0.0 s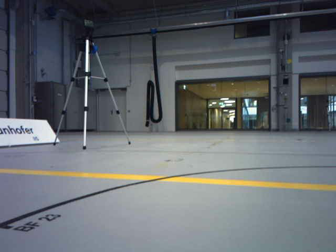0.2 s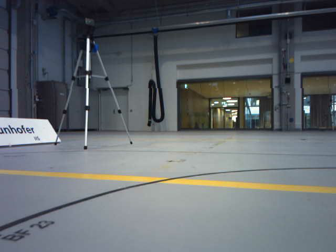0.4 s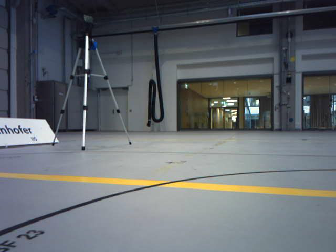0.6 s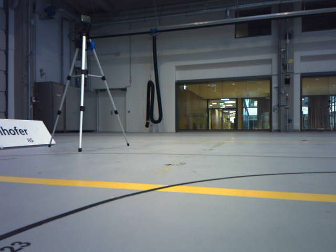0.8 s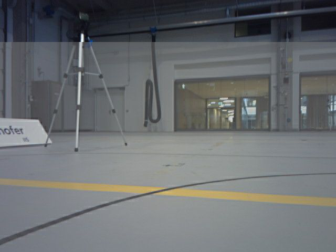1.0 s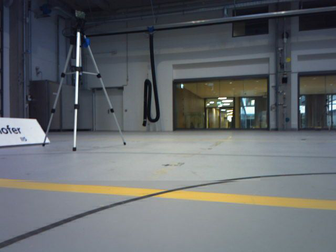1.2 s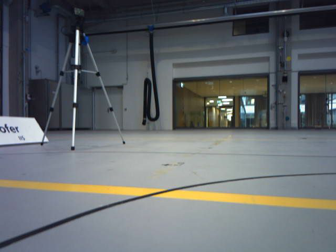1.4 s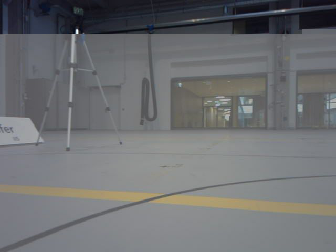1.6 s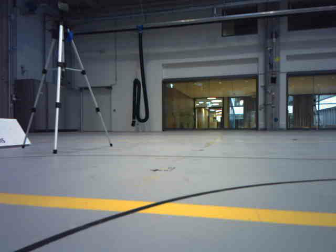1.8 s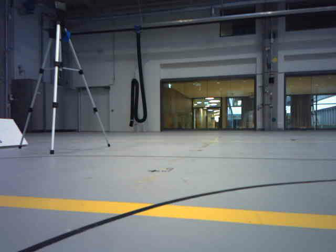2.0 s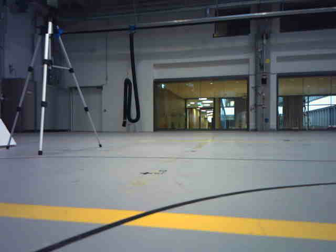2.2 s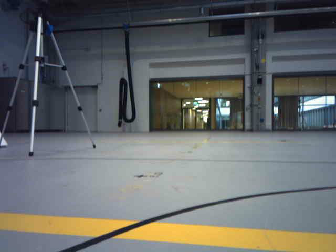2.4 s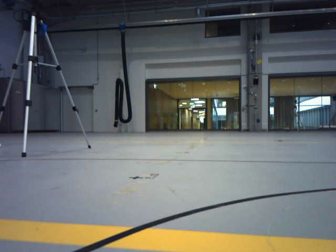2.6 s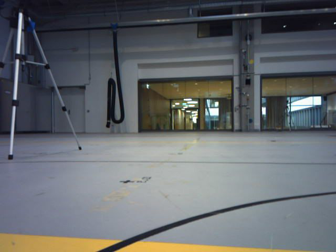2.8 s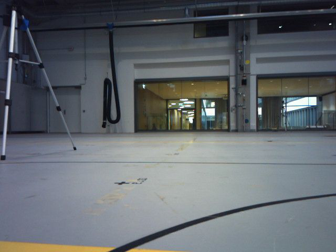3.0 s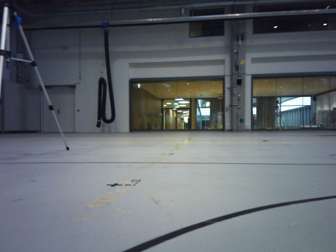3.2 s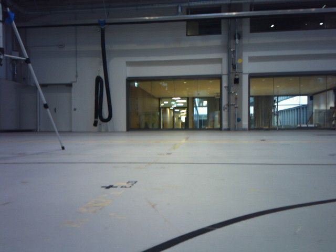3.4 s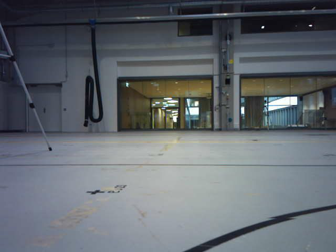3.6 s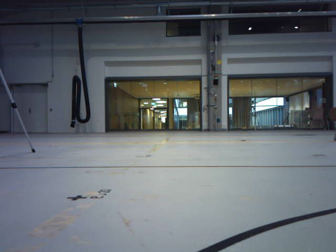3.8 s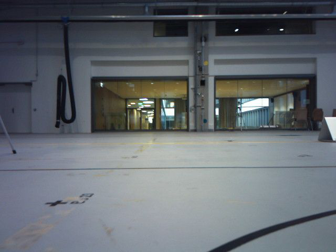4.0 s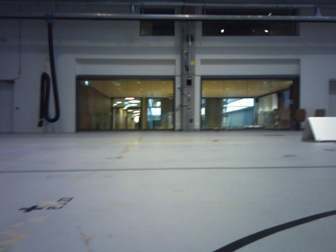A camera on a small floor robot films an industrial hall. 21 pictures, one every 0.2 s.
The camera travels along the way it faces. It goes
forward.
0.0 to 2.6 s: The camera travels forward, about 0.5 m, so what stands in front looms larger.
2.6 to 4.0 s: The camera pans to its right, which is clockwise from overhead, by about 10 degrees. It travels forward, about 0.3 m, so what stands in front looms larger.
The film runs forward here.
